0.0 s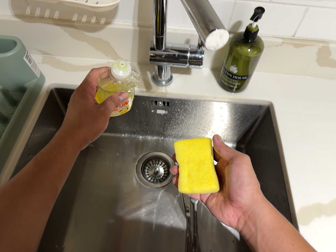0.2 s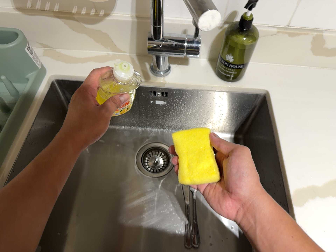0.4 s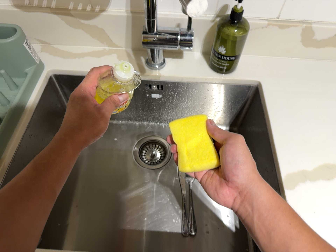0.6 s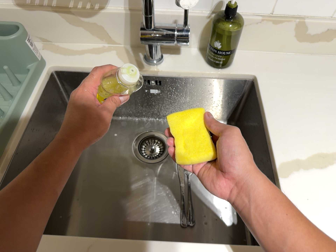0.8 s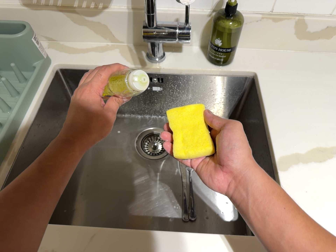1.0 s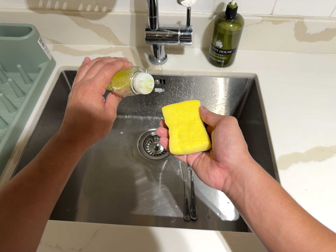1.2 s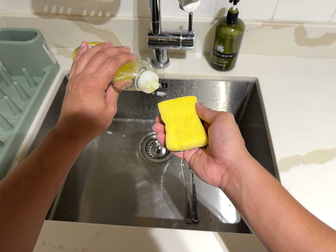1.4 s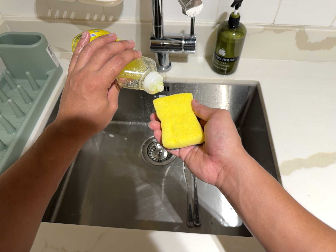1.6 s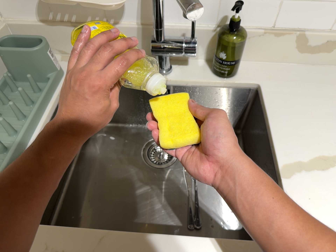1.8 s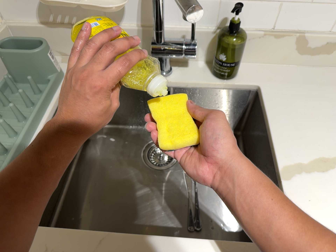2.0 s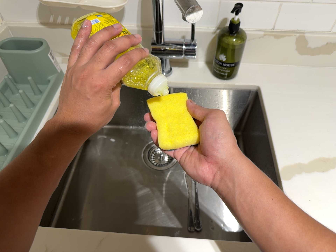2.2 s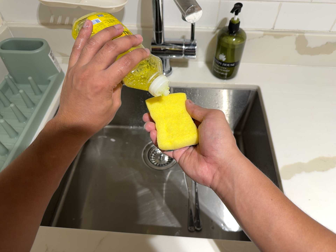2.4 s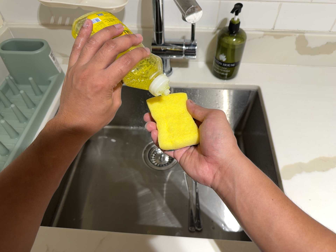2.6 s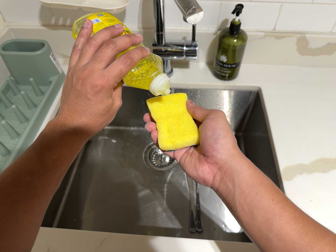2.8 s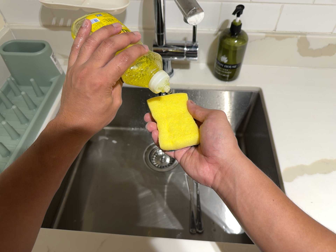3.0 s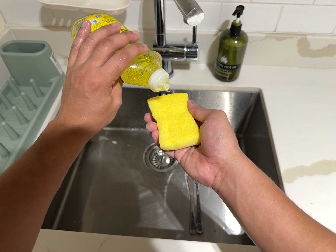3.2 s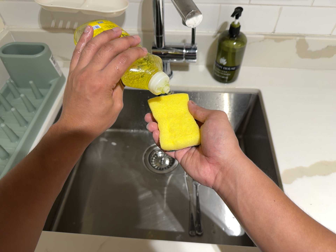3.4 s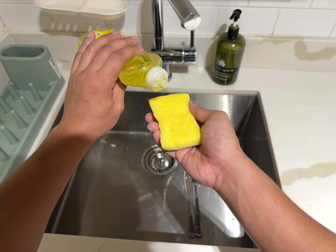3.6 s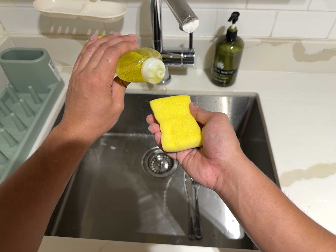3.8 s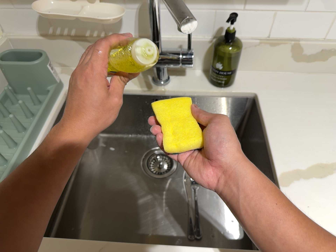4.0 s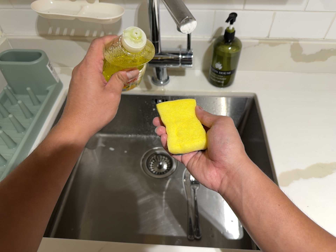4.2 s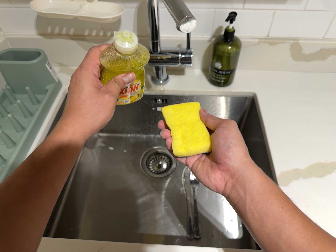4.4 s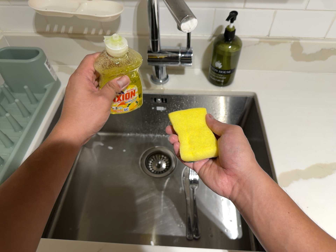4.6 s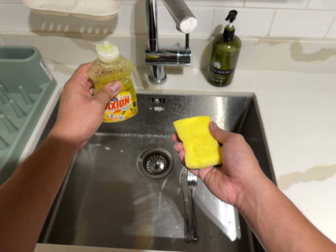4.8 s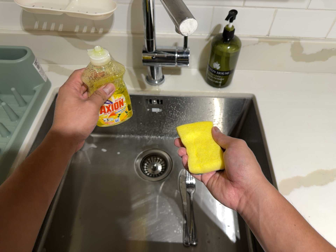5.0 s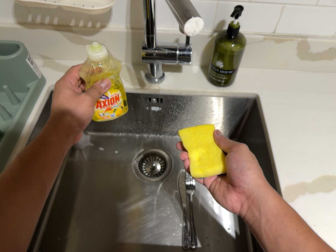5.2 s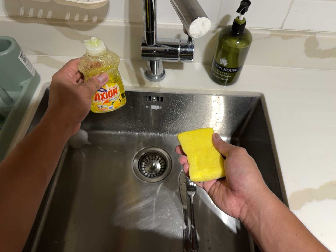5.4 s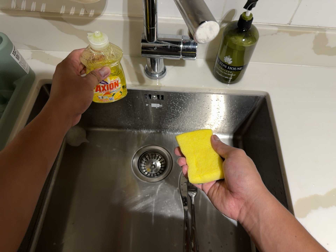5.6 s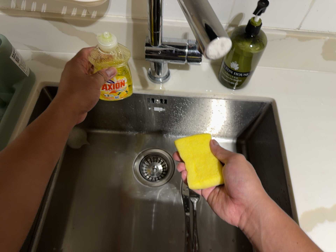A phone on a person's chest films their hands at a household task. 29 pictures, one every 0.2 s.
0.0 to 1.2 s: The camera travels toward the bottom of its view and backward, about 12 cm, so close, fixed things drift upward.
1.2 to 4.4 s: The camera shifts only a little, or ends up much as it began.
4.4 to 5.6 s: The camera travels toward the top of its view and forward, about 16 cm. Its aim tips toward the bottom of its view by about 10 degrees.
The film runs forward here.
